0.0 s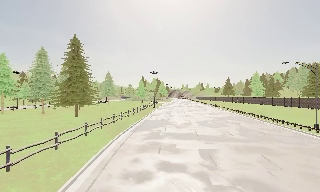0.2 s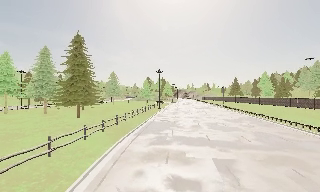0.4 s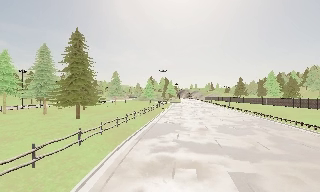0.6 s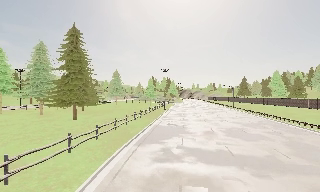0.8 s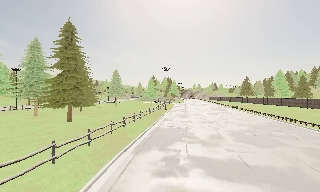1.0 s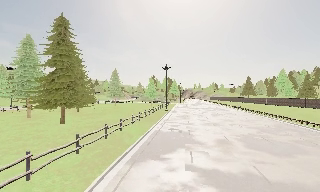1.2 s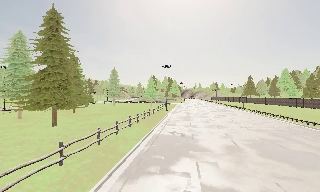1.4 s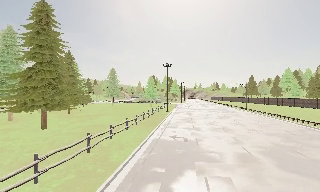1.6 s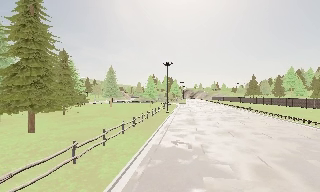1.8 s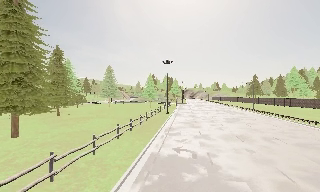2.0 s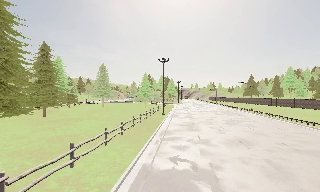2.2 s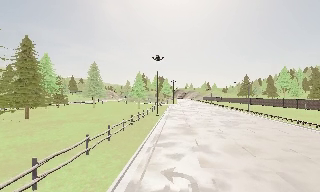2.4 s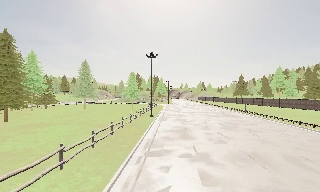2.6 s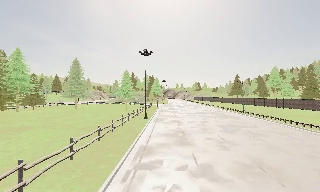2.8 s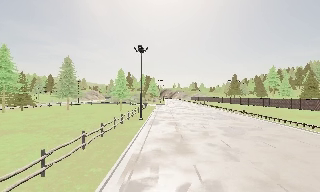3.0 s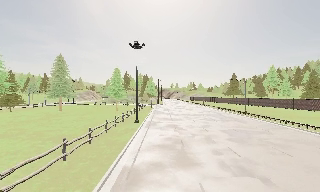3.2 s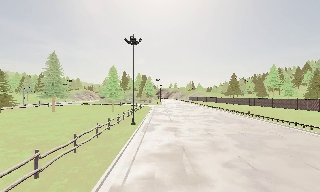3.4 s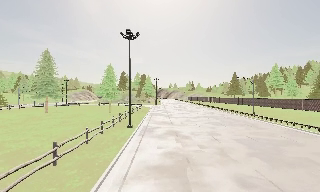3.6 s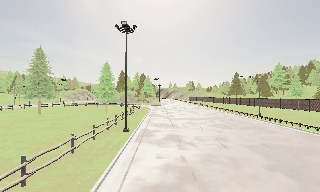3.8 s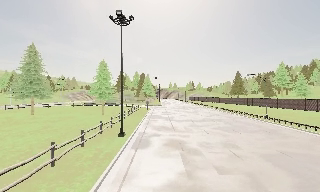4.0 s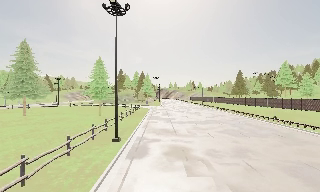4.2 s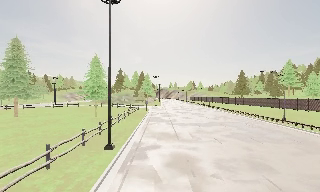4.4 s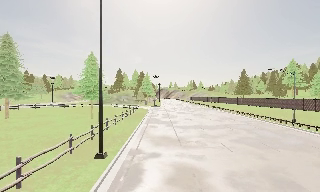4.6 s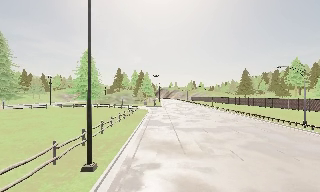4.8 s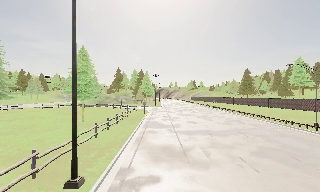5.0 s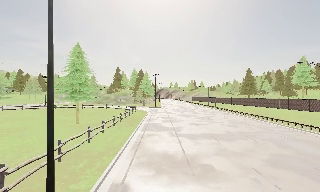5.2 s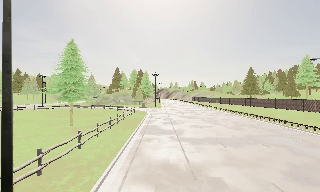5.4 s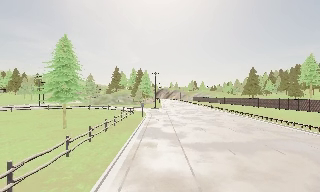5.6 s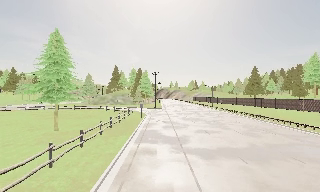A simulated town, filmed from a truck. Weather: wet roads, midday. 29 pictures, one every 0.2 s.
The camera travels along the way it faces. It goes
forward.
0.0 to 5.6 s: The camera travels forward, about 50 m, so what stands in front looms larger.
The film runs forward here.
